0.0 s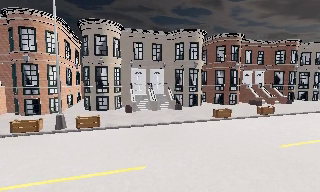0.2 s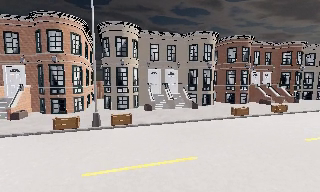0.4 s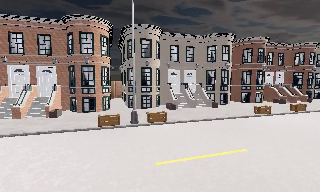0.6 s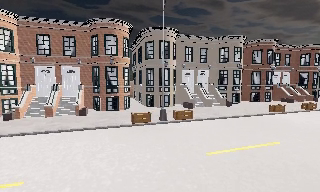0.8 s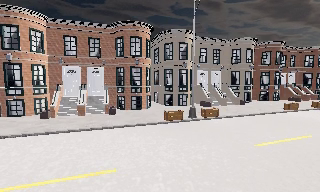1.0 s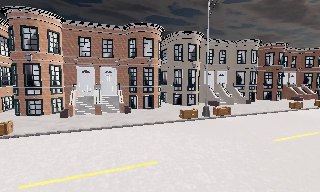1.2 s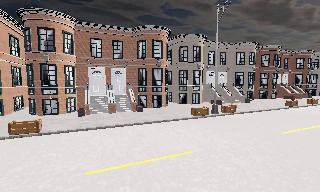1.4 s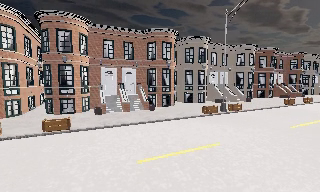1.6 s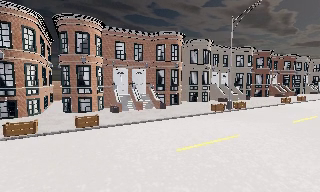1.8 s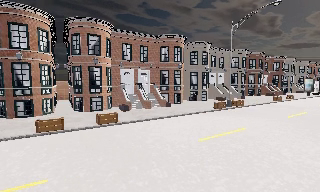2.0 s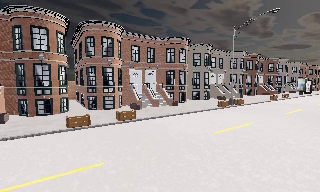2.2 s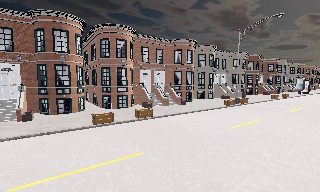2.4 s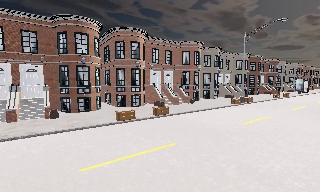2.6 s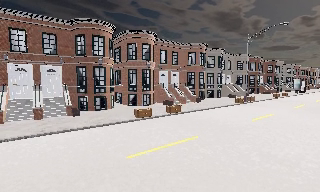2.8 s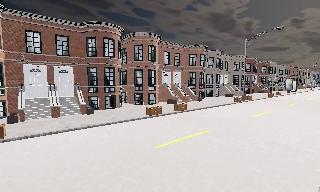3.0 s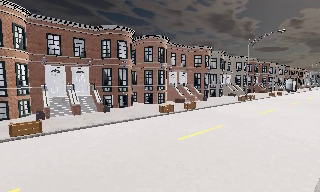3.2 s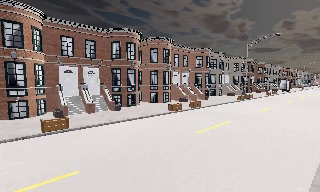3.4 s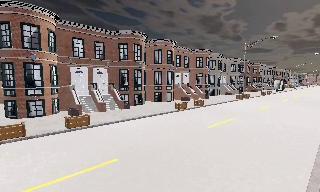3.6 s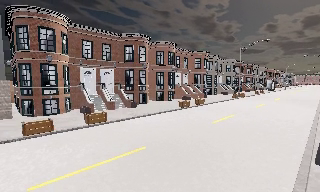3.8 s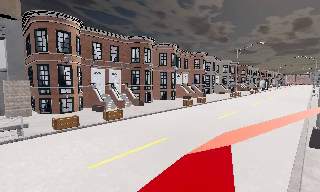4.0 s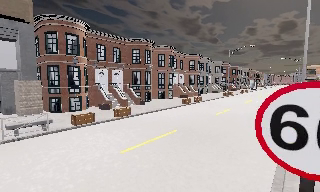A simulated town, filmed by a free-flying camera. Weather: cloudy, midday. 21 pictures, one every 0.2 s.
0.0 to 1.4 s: The camera travels to its left, about 12 m, so close, fixed things drift to the right.
1.4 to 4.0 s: The camera pans to its right, which is clockwise from overhead, by about 25 degrees. It travels to its left and backward, about 18 m, so close, fixed things drift to the right.
The film runs backward here.
